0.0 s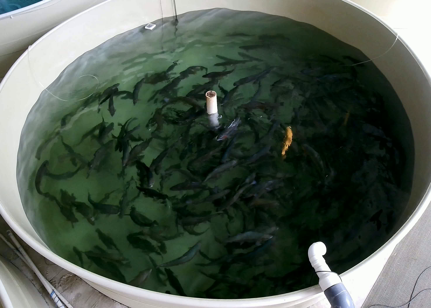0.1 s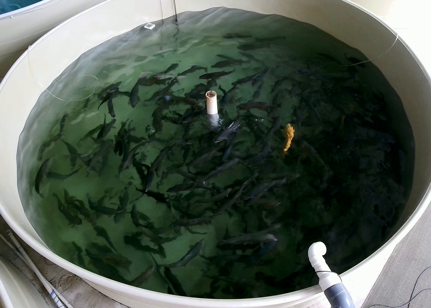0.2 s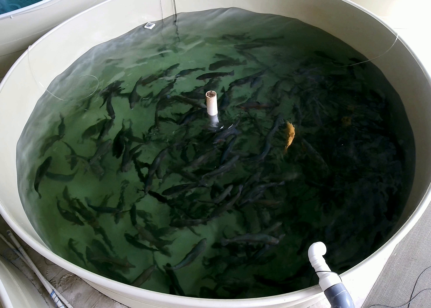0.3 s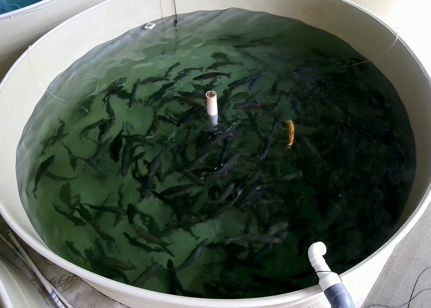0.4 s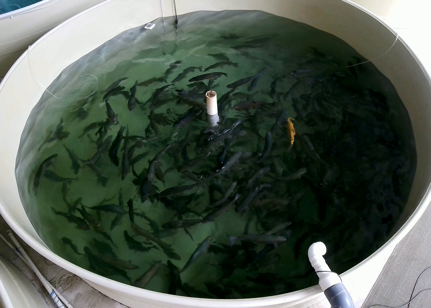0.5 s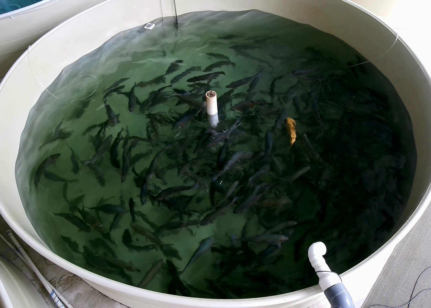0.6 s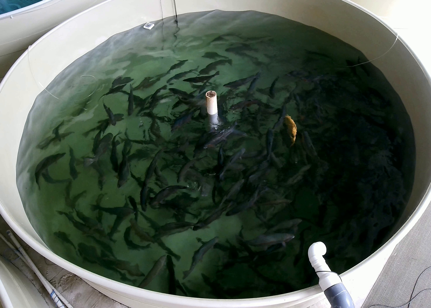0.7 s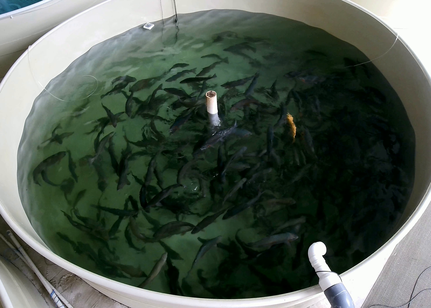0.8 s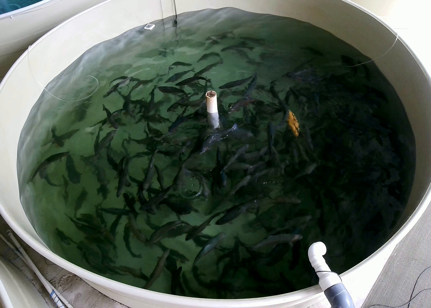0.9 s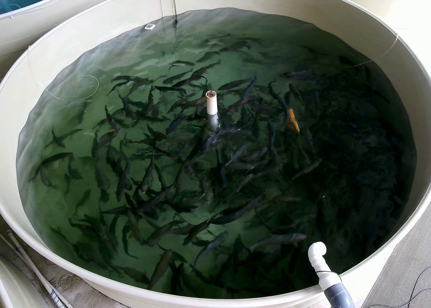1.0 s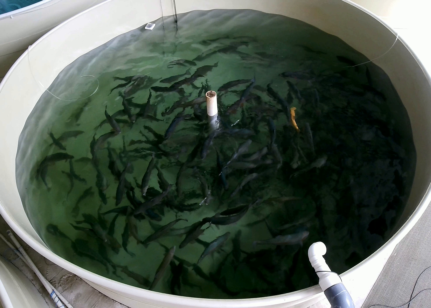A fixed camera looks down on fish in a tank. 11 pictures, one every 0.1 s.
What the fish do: Foraging.
